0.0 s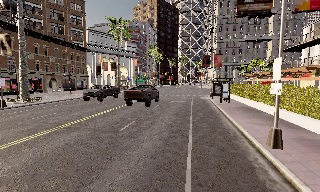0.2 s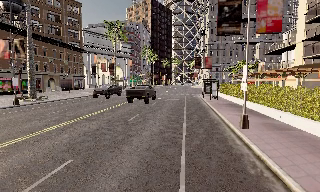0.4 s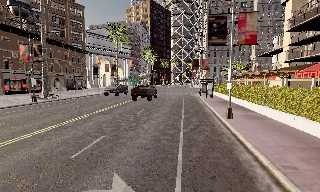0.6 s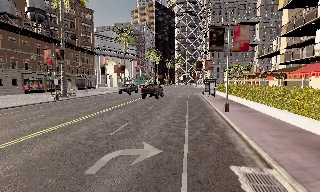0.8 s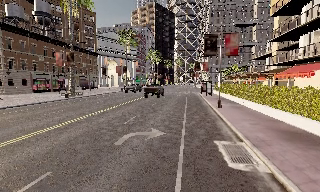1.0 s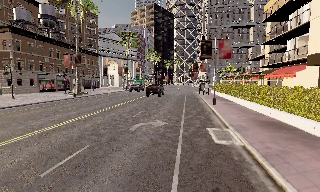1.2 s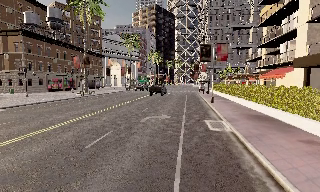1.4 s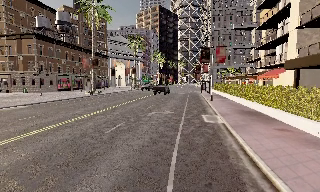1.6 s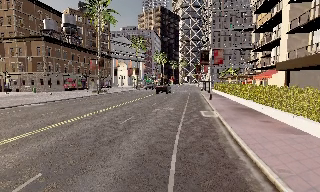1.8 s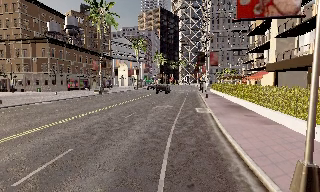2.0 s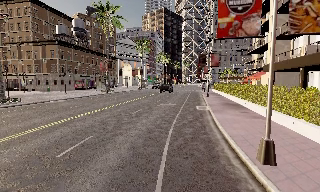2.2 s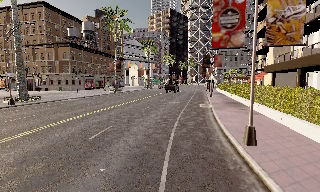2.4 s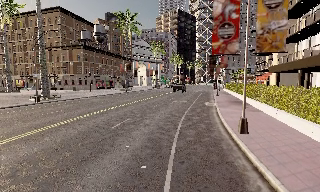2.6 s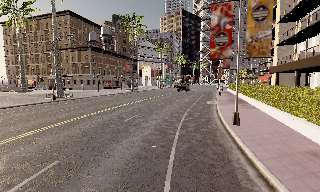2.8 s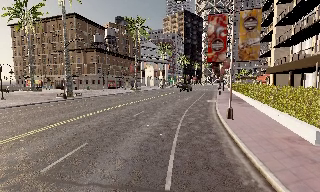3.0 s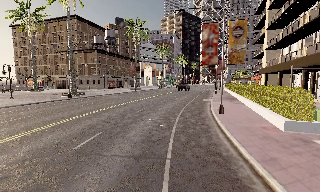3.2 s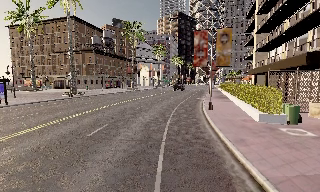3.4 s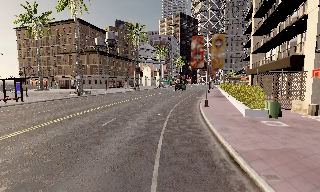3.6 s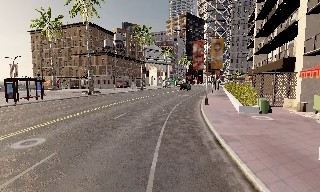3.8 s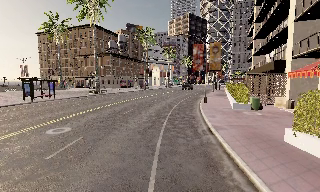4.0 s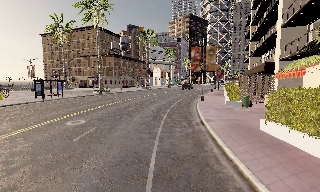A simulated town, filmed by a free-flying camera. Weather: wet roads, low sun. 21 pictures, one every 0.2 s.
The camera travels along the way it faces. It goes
backward.
0.0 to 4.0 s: The scene slides to the right, as the camera pans about 10 degrees to its left. It travels backward, about 35 m, so what stands in front gets smaller.
The film runs backward here.
